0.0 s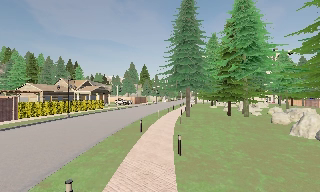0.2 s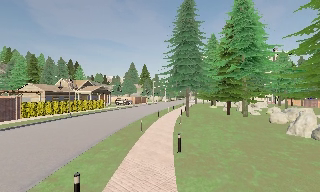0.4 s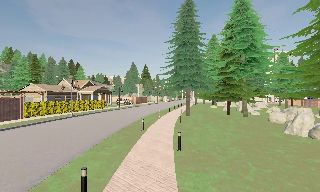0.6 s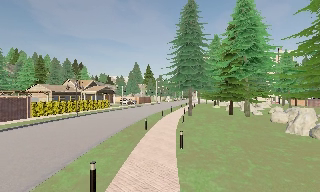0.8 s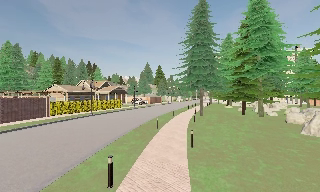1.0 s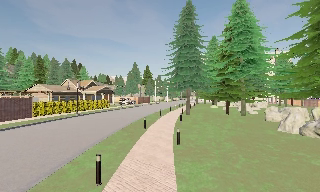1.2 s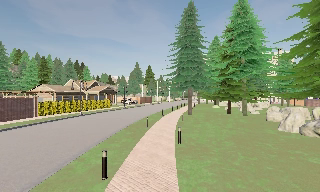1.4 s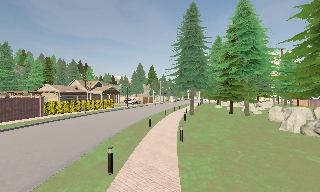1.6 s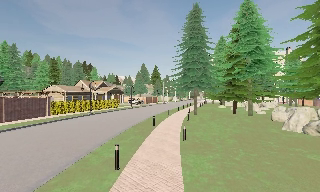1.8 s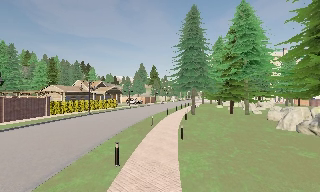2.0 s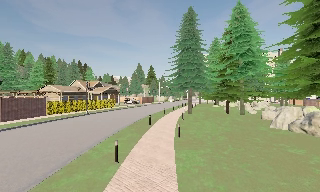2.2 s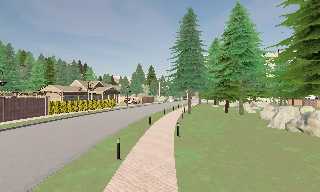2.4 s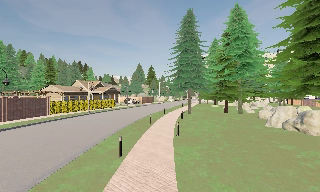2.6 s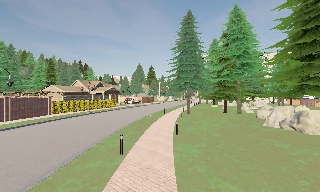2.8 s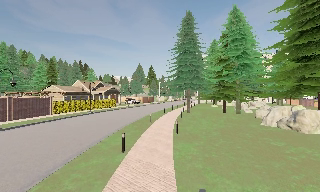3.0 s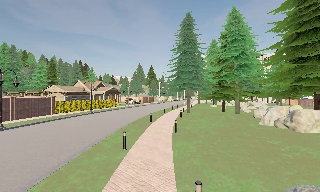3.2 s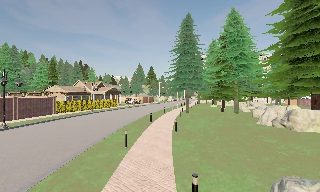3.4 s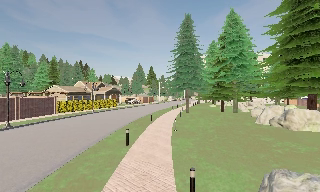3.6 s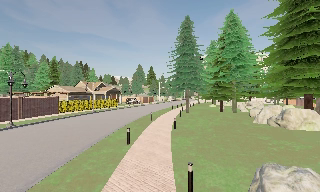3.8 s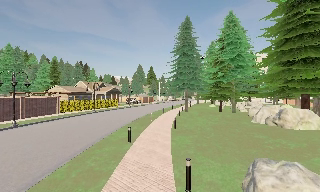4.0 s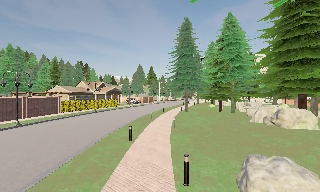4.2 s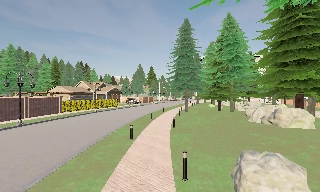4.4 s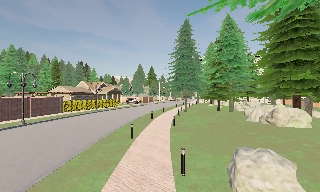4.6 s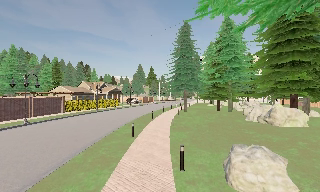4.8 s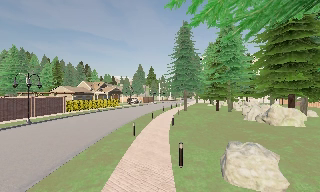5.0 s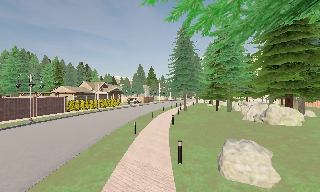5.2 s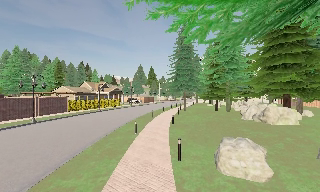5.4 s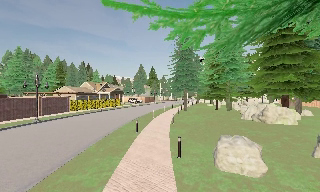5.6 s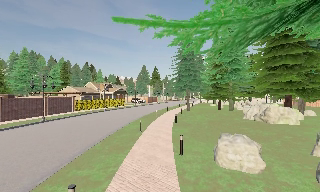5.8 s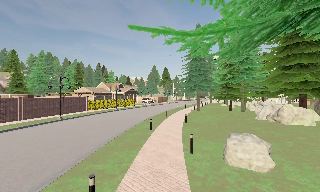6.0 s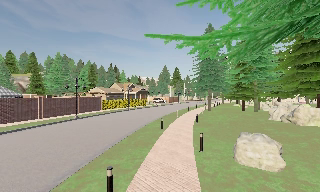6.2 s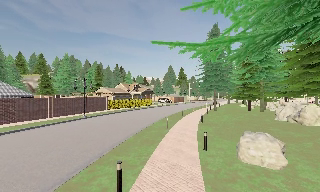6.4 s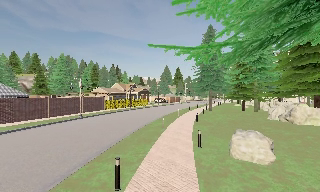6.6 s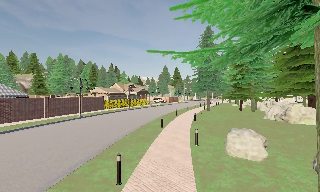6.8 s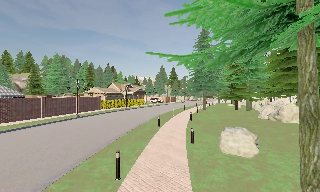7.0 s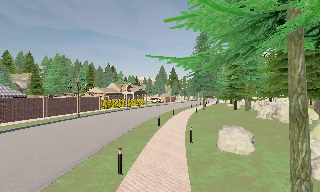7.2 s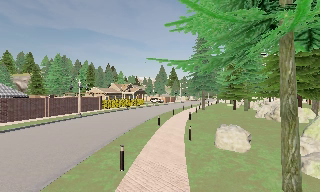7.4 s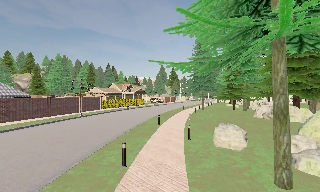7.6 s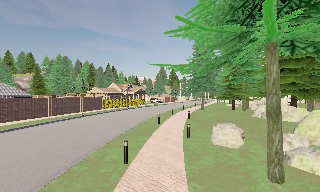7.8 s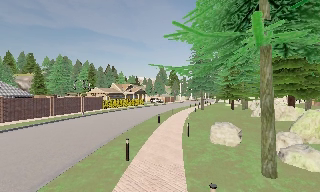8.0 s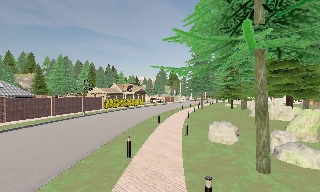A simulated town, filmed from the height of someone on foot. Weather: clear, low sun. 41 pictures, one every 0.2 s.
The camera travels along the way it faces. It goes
backward.
0.0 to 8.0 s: The camera pans to its left, which is counterclockwise from overhead, by about 10 degrees. It travels backward, about 12 m, so what stands in front gets smaller.
The film runs backward here.
